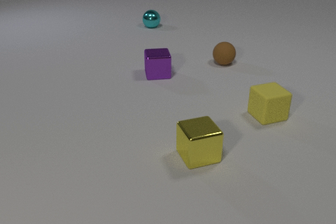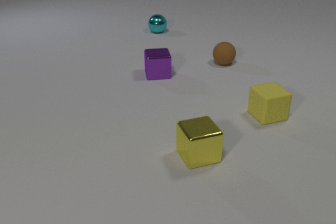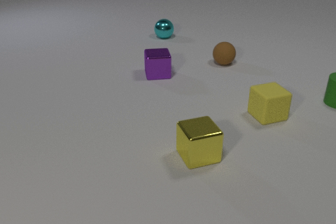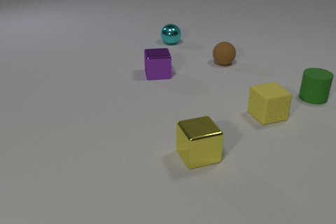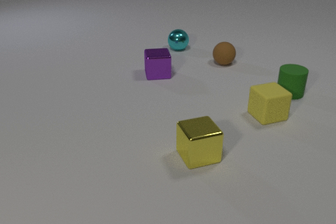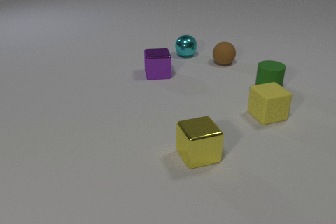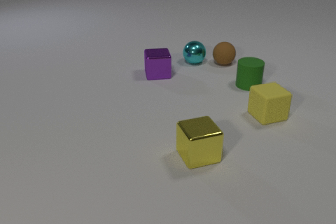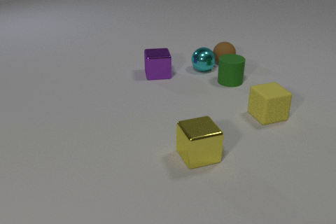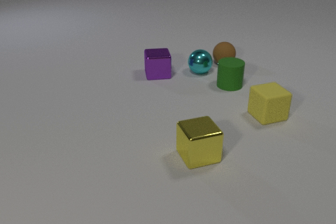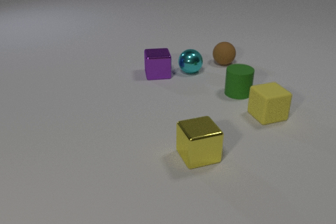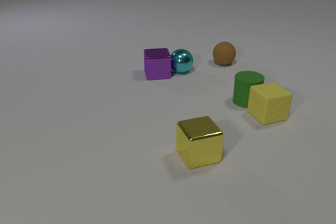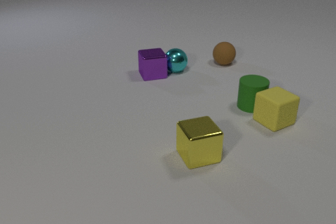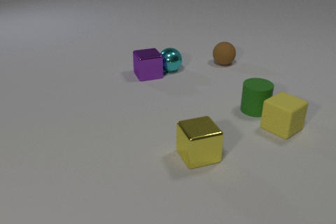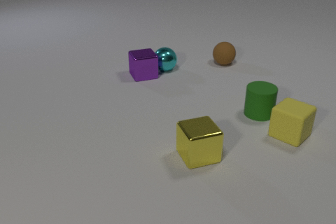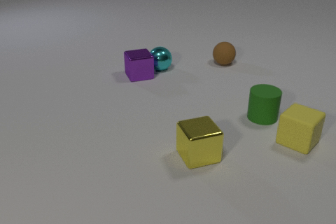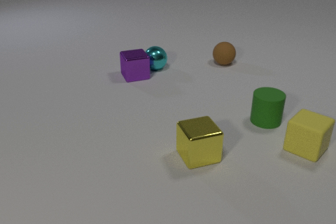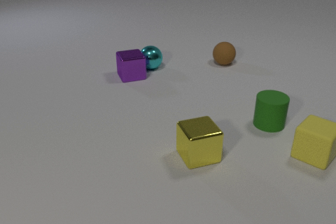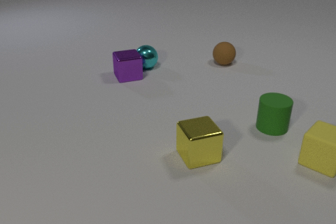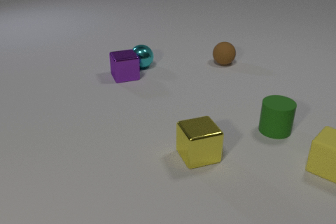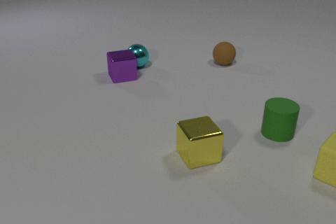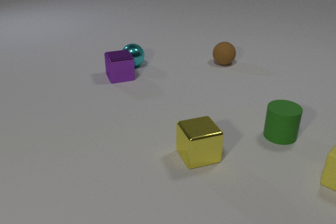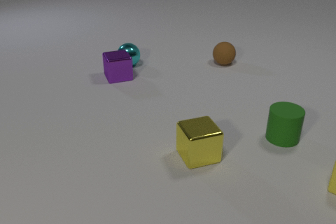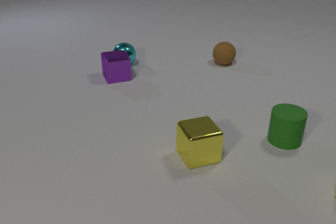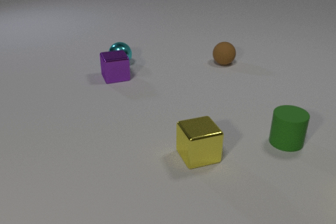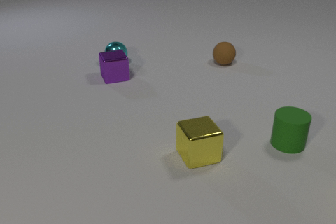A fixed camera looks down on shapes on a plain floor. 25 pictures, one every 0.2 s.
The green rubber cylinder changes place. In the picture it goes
toward the camera.
0.0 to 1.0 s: The green rubber cylinder comes in at the right edge, slides to the left. The cyan metal sphere rolls toward the camera and to the right.
1.0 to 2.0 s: The green rubber cylinder slides toward the camera and to the left. The cyan metal sphere rolls toward the camera. The green rubber cylinder and the cyan metal sphere collide. The cyan metal sphere and the purple metal cube collide.
2.0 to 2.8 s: The green rubber cylinder slides toward the camera and to the right. The cyan metal sphere rolls to the left. The purple metal cube slides to the left. The yellow rubber cube slides toward the camera and to the right, spins counterclockwise seen from above by about 30 degrees, its near face sliding to the right. The green rubber cylinder and the yellow rubber cube collide.
2.8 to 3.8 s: The green rubber cylinder slides toward the camera and to the right. The cyan metal sphere rolls to the left. The purple metal cube slides to the left. The yellow rubber cube slides toward the camera and to the right.
3.8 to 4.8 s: The green rubber cylinder slides toward the camera and to the right. The cyan metal sphere rolls to the left and away from the camera. The purple metal cube slides to the left. The yellow rubber cube slides to the right and toward the camera, leaves at the right edge.
What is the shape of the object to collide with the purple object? sphere.
How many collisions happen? 3.
How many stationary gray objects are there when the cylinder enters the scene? 0.
